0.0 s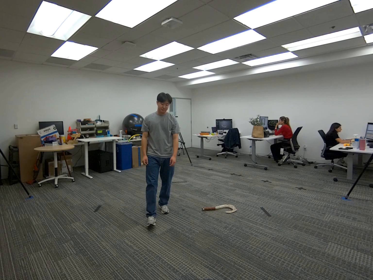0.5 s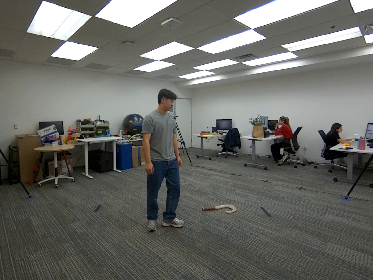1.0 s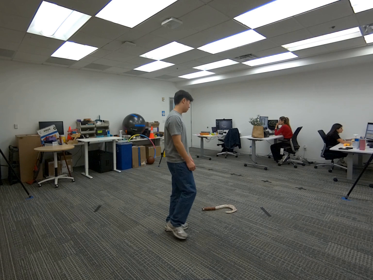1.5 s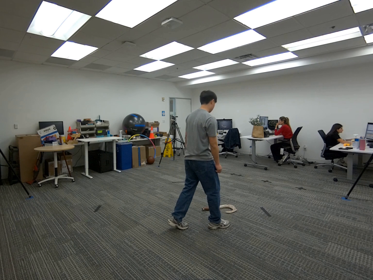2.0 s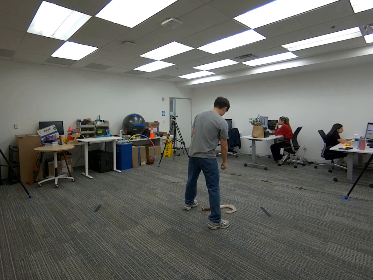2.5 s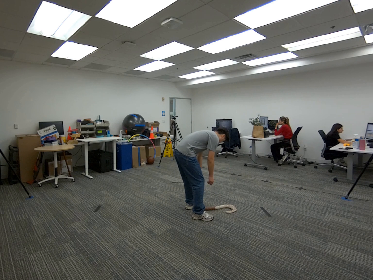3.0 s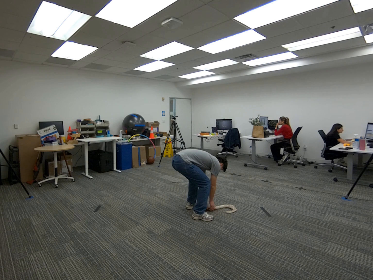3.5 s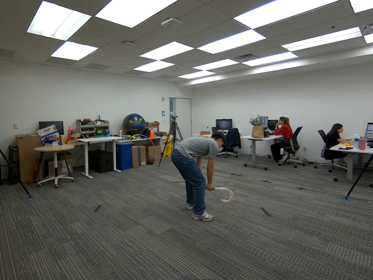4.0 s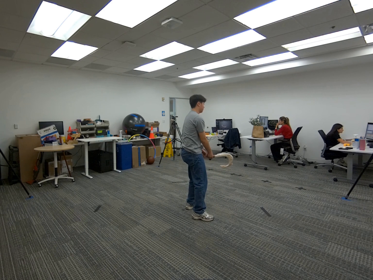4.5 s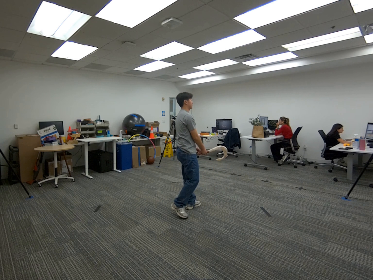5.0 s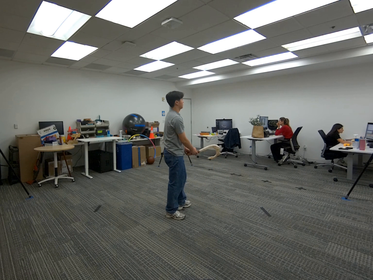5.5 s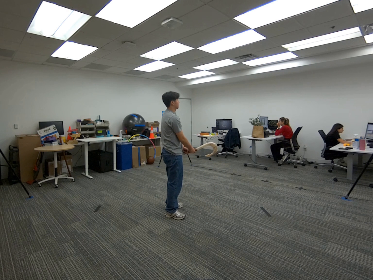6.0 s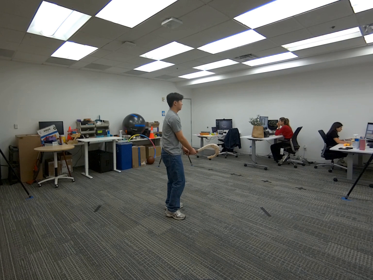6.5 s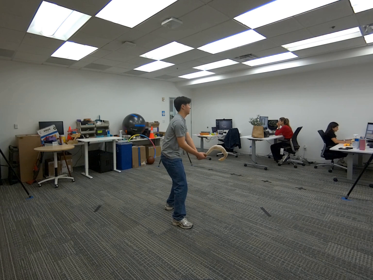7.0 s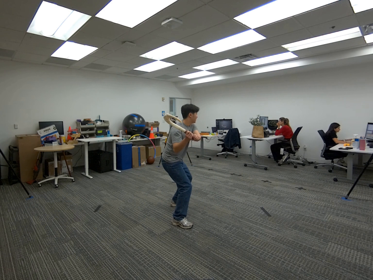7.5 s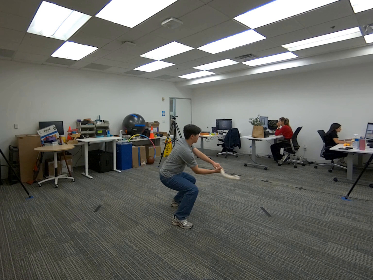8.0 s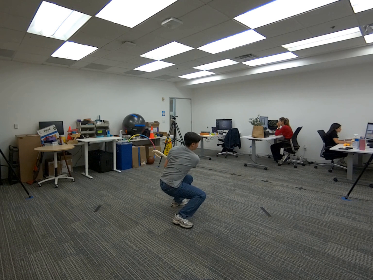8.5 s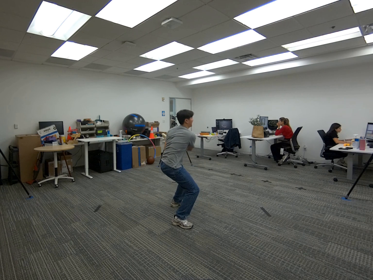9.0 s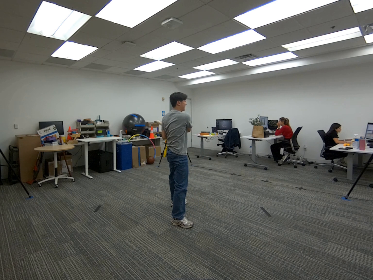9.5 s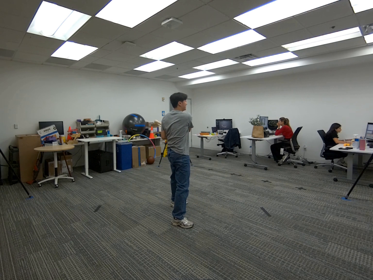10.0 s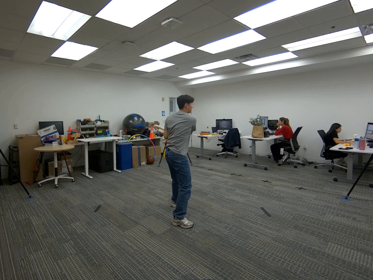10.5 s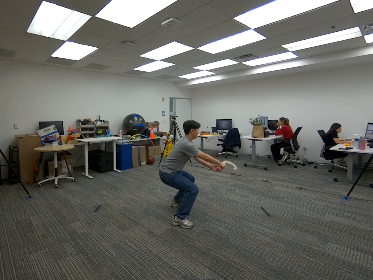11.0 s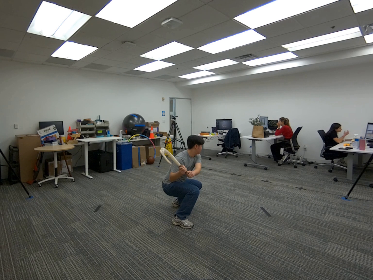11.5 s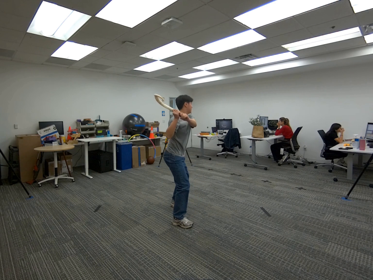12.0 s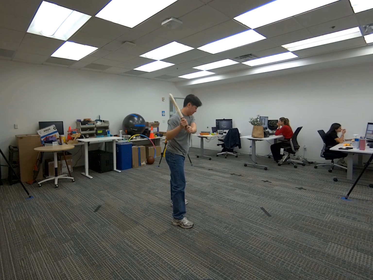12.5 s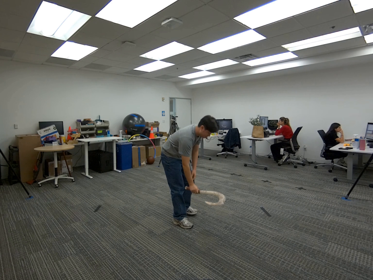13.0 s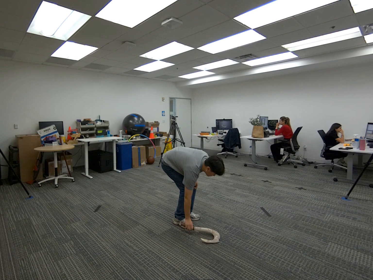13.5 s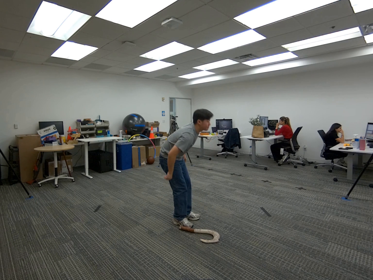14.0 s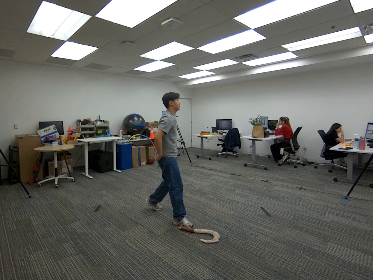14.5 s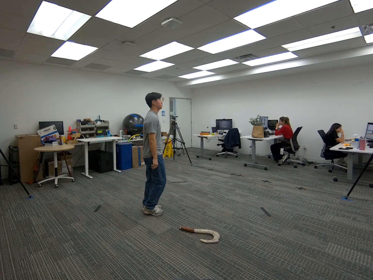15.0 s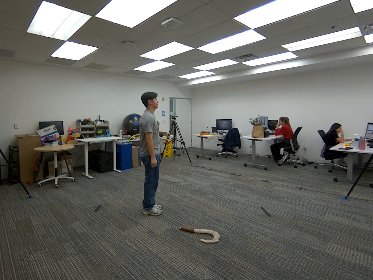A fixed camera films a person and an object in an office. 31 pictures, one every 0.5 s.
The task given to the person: Walk over to the Big Fish Hook on the ground and pick up the Big Fish Hook using both hands and in a squat position proceed to slide the Big Fish Hook horizontally infront of you. Hold for ~15sec and place the hook on the ground when complete.
